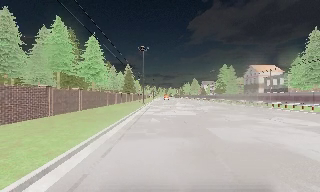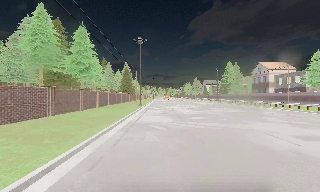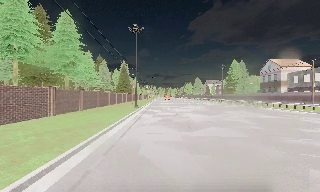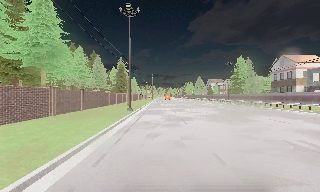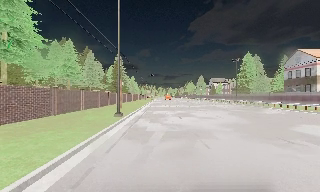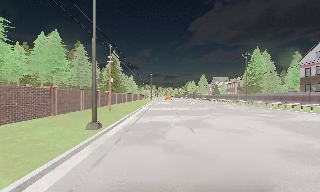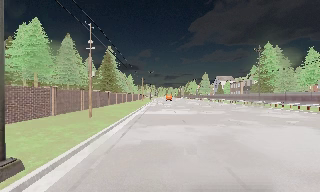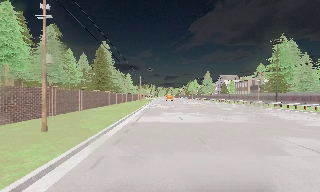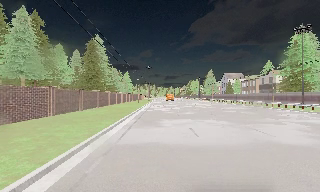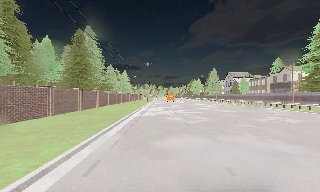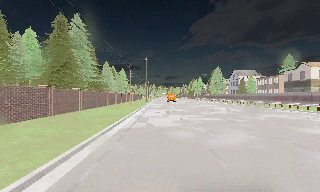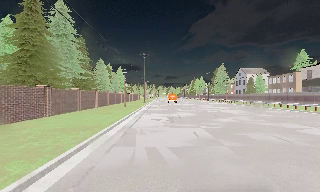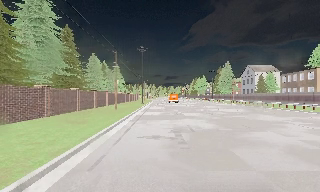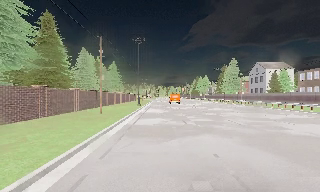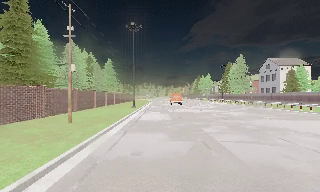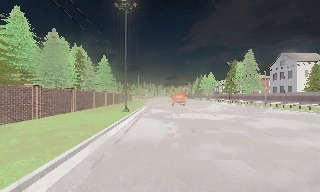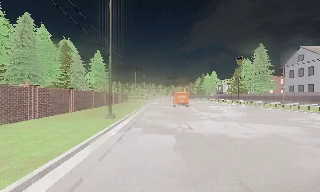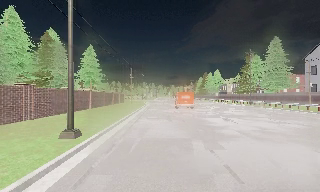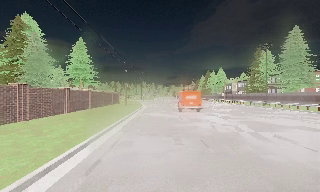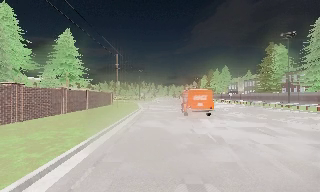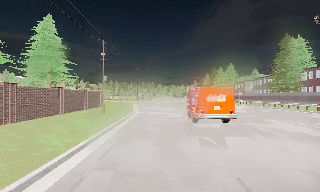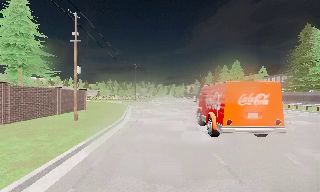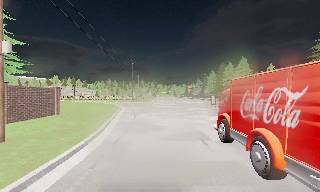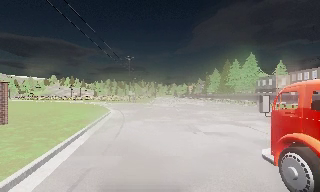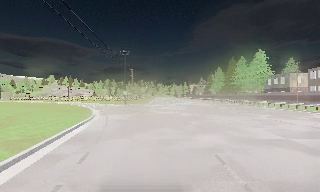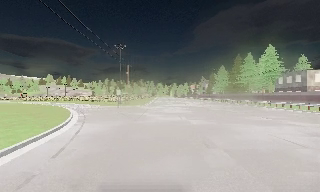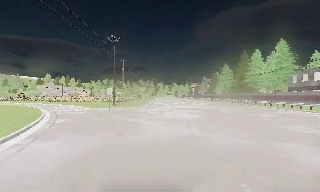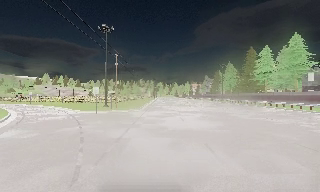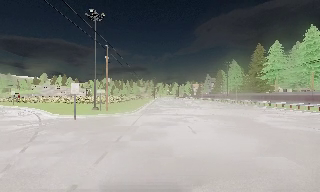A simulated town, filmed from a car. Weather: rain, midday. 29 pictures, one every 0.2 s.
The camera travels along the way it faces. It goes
forward.
0.0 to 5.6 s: The camera travels forward, about 140 m, so what stands in front looms larger.
The film runs forward here.
